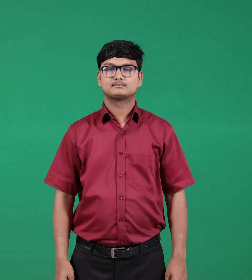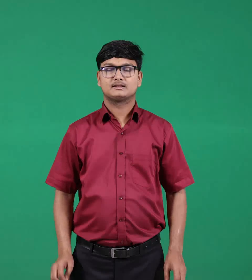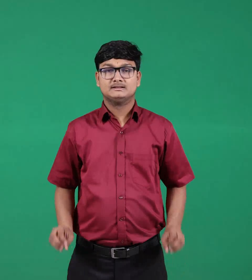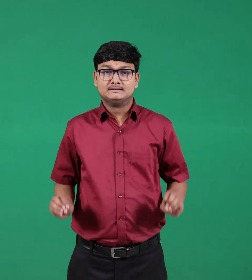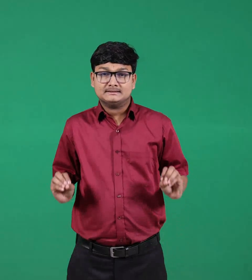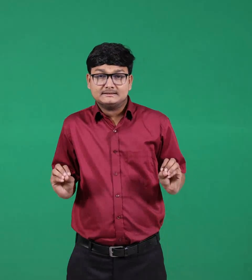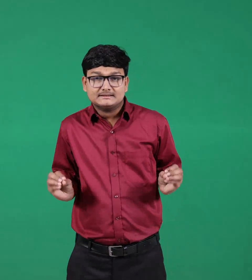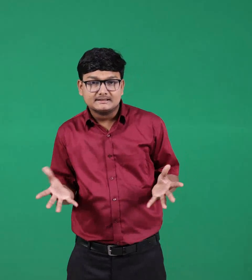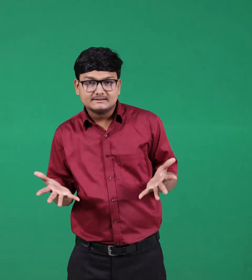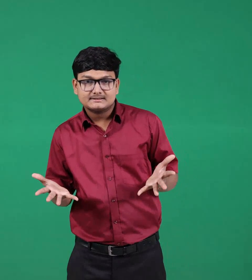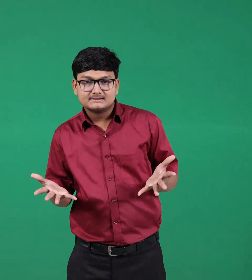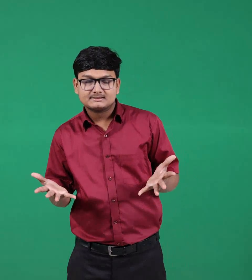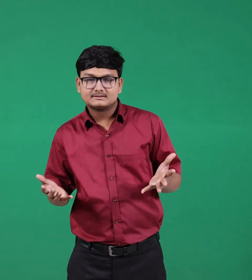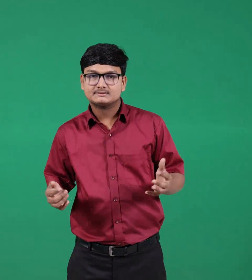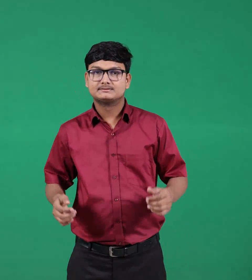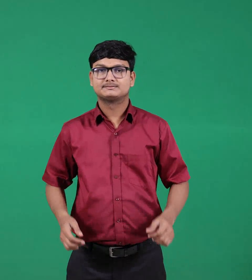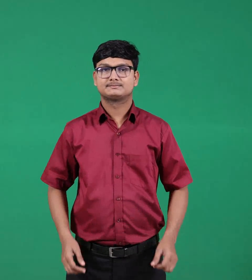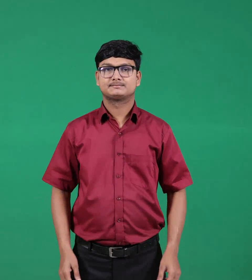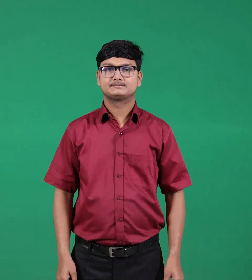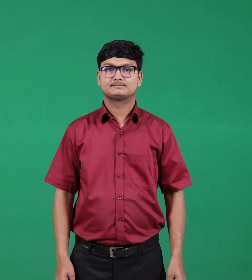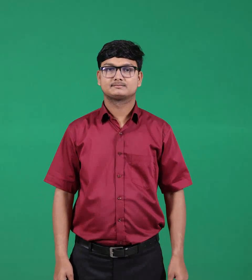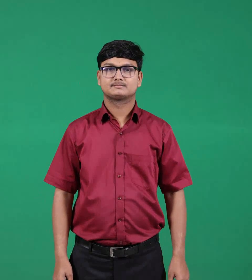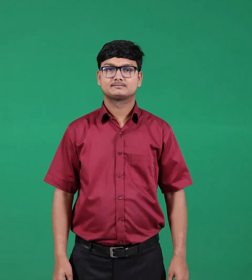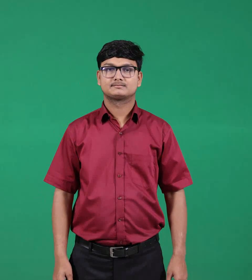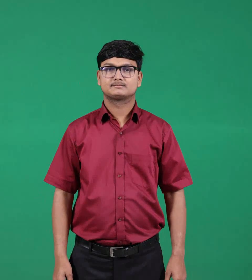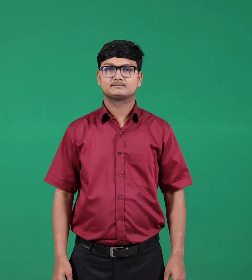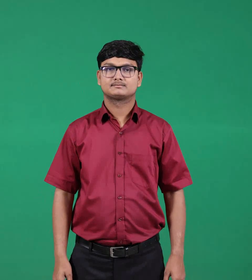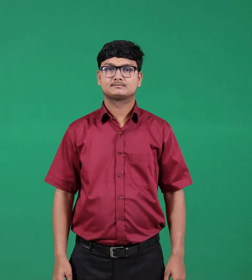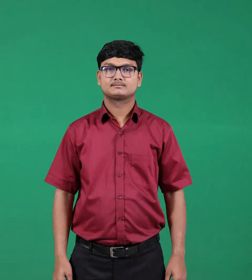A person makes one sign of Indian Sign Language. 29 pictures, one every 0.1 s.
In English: begin & start
